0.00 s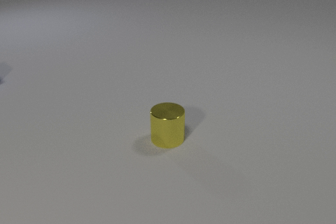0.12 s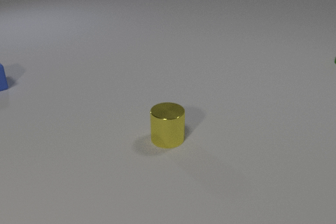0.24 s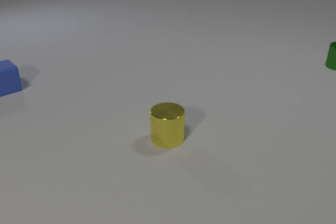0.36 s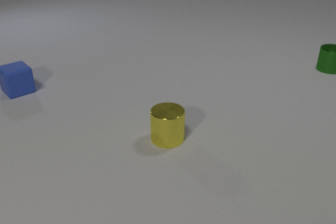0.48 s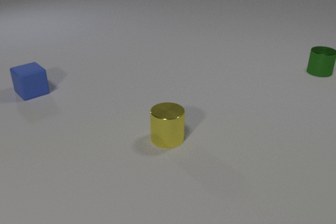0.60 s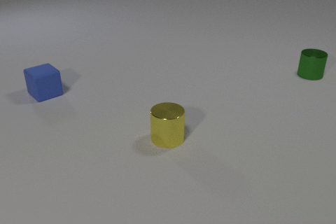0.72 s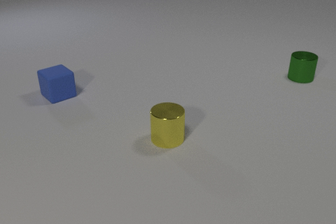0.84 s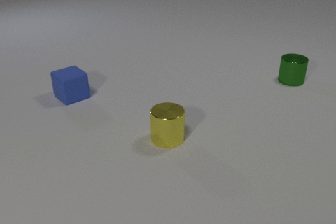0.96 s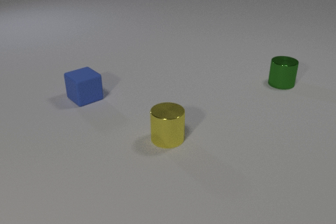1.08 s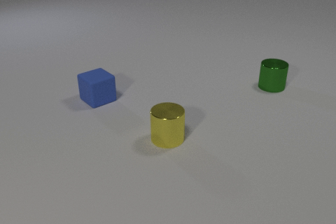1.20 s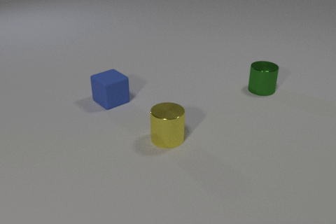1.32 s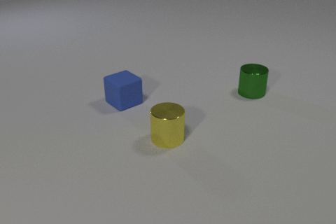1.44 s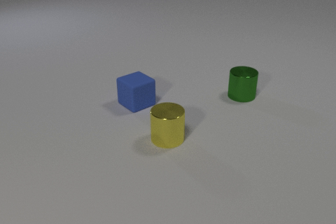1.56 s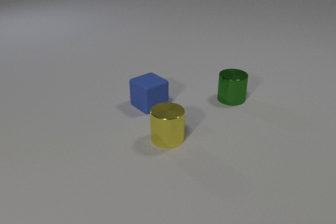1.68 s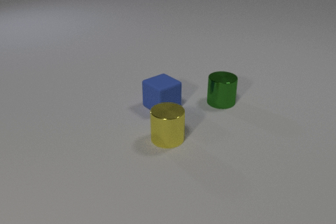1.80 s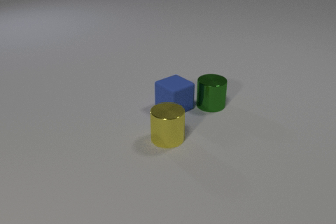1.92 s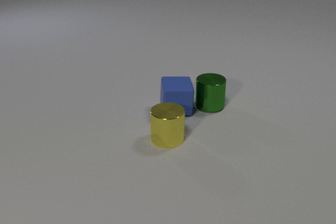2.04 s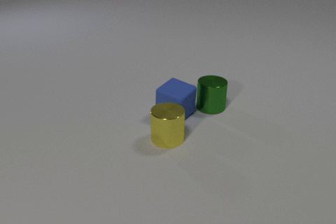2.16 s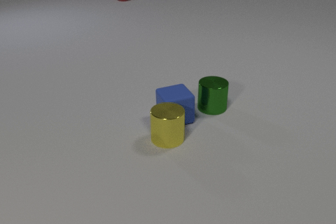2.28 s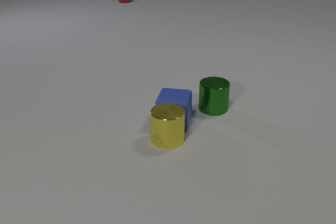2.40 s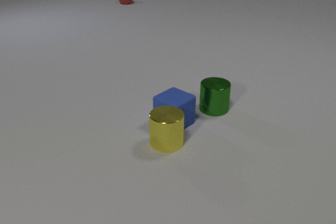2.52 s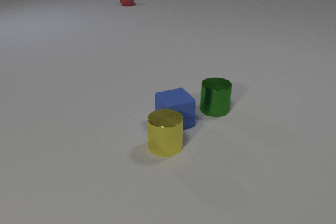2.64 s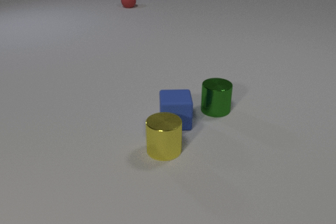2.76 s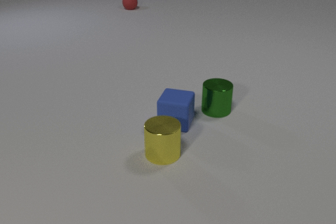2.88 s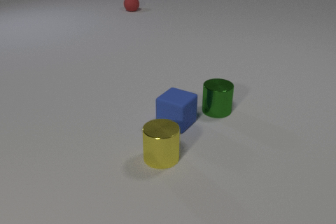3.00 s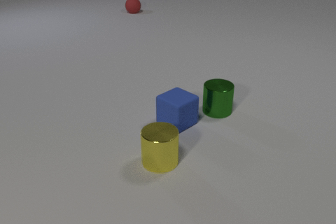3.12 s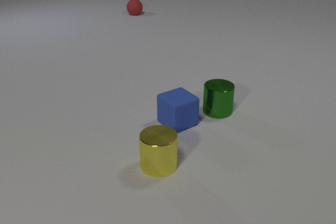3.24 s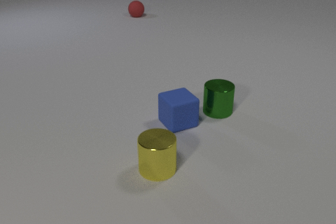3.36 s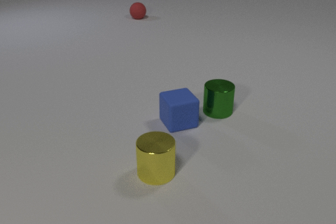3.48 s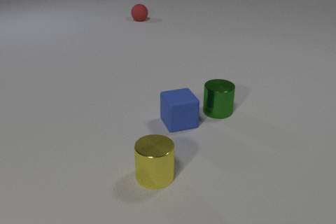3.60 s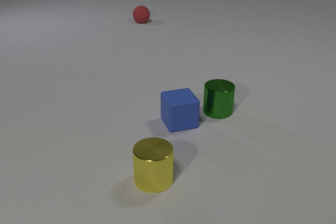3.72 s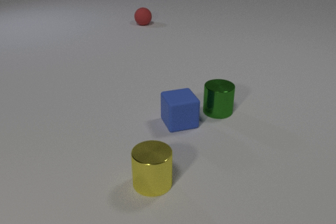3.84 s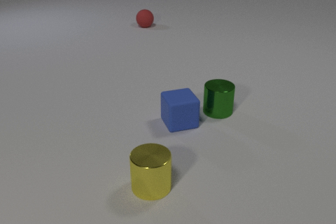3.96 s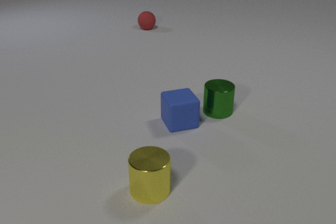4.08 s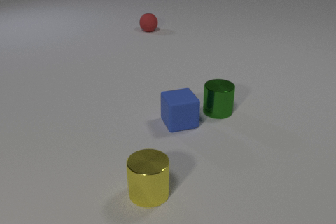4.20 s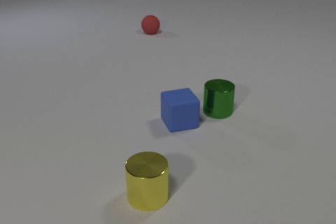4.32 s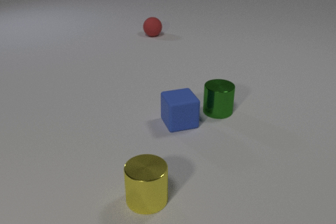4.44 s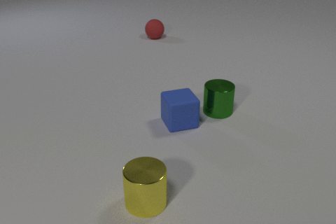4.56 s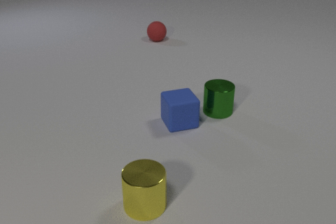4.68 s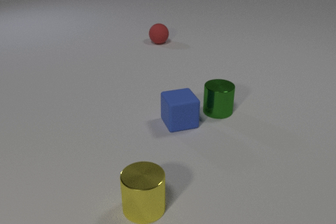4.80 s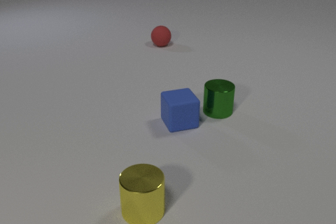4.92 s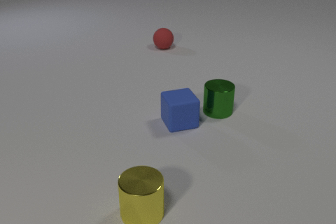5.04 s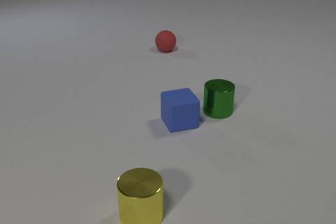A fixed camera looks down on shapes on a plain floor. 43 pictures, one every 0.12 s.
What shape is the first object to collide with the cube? cylinder.
What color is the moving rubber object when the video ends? red.
Are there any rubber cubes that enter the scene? yes.
0.00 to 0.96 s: The green metal cylinder comes in at the right edge, slides toward the camera and to the left. The blue rubber cube comes in at the left edge, slides to the right and toward the camera.
0.96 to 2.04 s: The green metal cylinder slides to the left and toward the camera. The blue rubber cube slides to the right and toward the camera. The green metal cylinder and the blue rubber cube collide.
2.04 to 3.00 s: The green metal cylinder slides toward the camera and to the right. The blue rubber cube slides toward the camera. The yellow metal cylinder slides toward the camera. The red rubber sphere rolls toward the camera. The blue rubber cube and the yellow metal cylinder collide.
3.00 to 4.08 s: The blue rubber cube moves, and ends about where it began. The yellow metal cylinder slides toward the camera. The red rubber sphere rolls toward the camera.
4.08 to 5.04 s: The yellow metal cylinder slides toward the camera. The red rubber sphere rolls toward the camera.
